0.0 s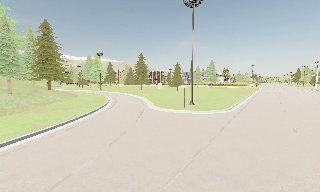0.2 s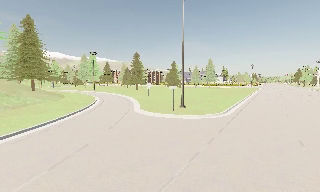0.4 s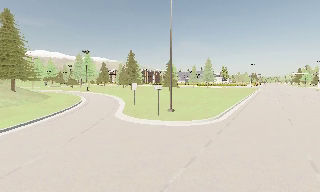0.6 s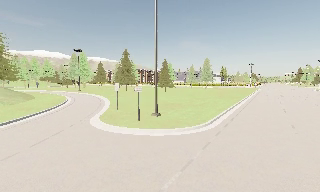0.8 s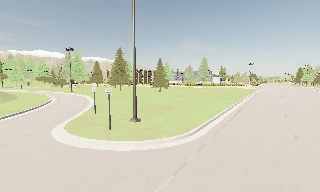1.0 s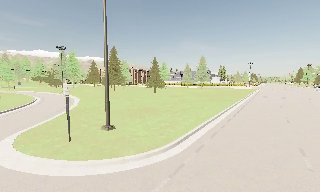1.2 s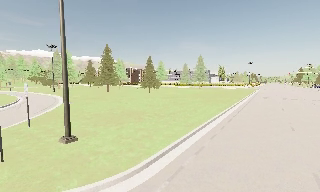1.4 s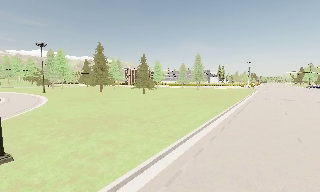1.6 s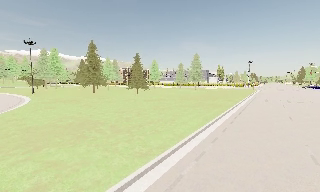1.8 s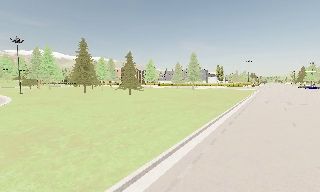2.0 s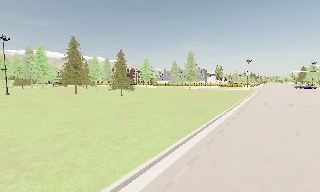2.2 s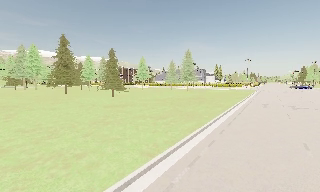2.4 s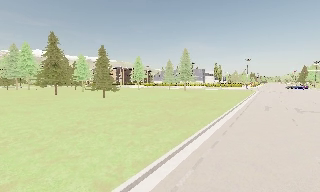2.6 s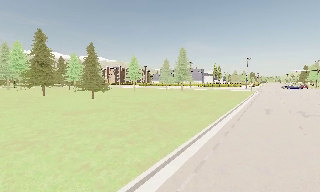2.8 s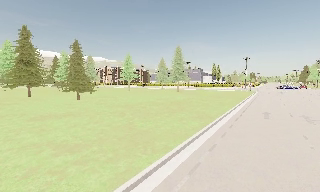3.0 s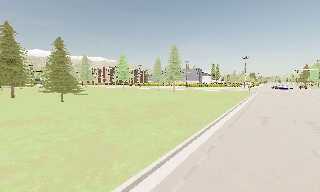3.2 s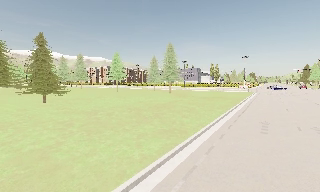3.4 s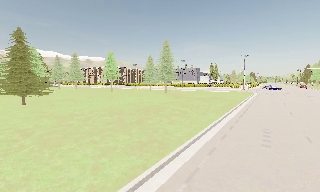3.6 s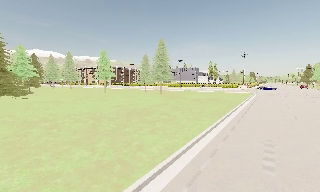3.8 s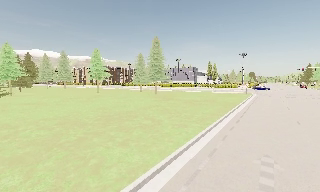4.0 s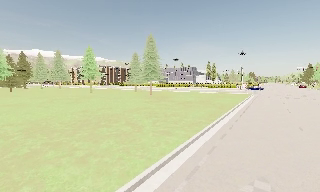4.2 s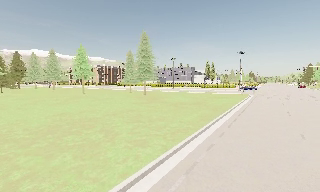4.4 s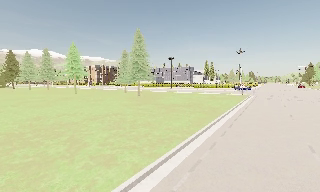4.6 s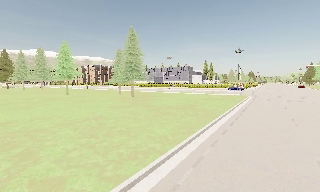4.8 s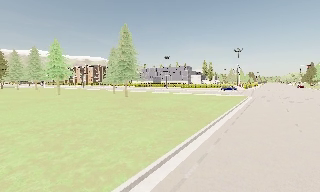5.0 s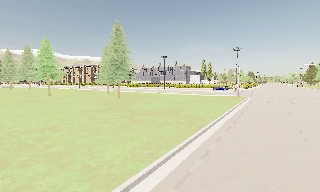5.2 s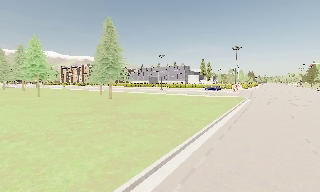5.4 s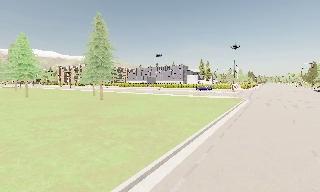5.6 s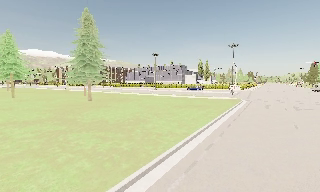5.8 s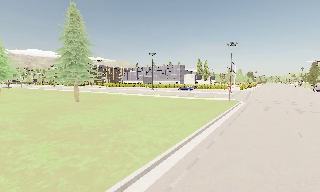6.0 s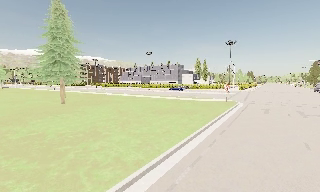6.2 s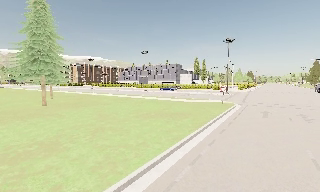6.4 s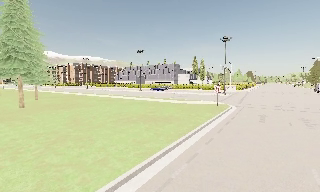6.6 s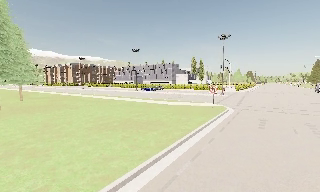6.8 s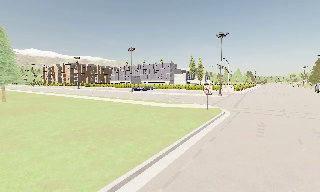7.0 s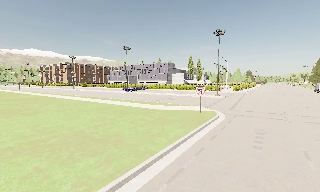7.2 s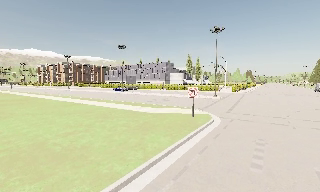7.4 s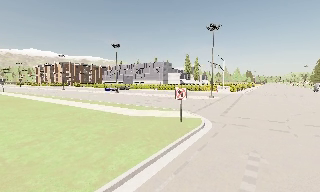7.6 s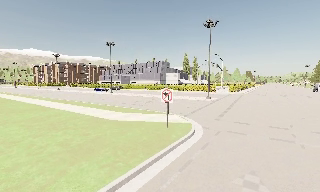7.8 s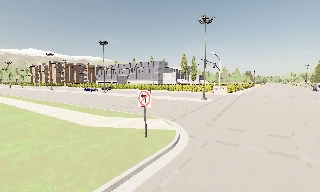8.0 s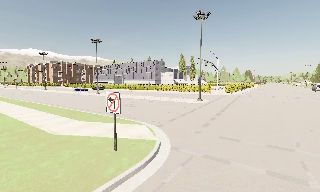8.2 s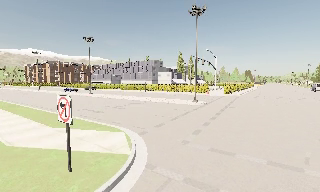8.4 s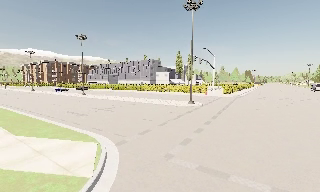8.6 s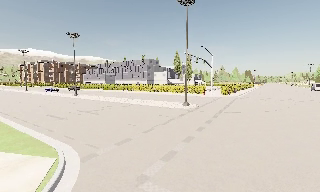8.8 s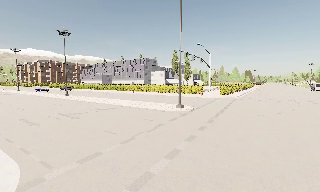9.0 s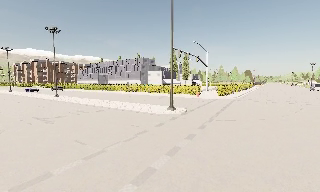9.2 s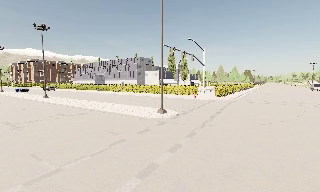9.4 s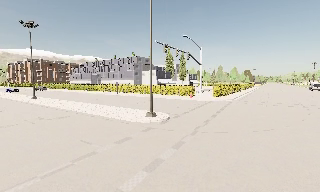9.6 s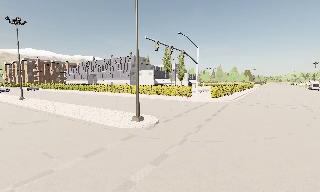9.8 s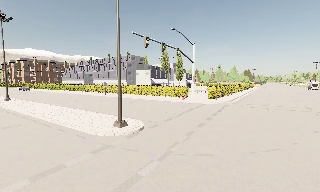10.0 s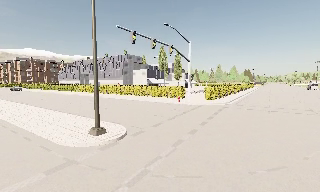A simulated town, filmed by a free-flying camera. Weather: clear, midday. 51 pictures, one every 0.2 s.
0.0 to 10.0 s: The camera travels forward and to its right, about 95 m, so what stands in front looms larger.
The film runs forward here.
